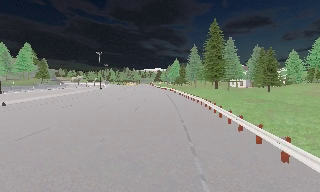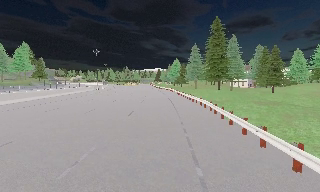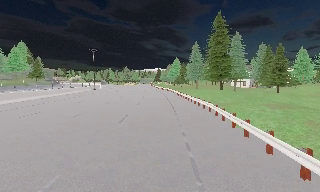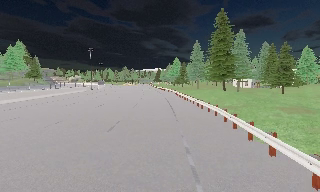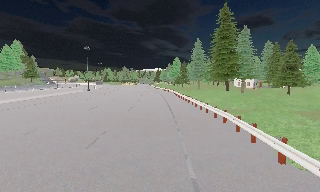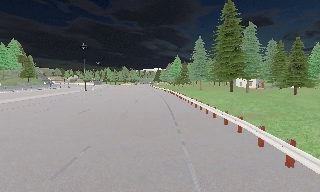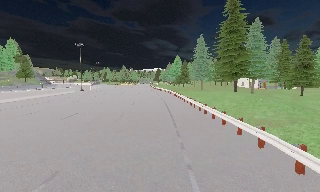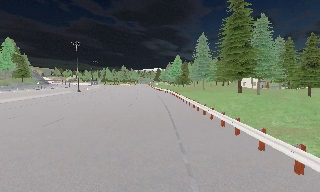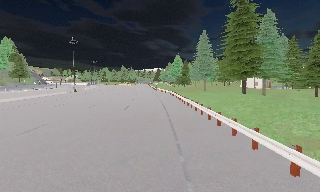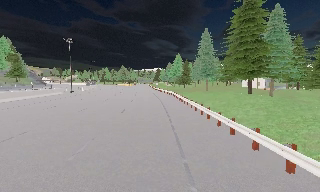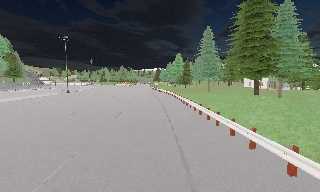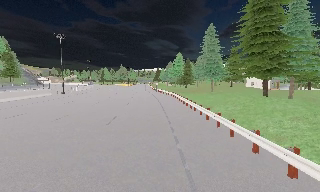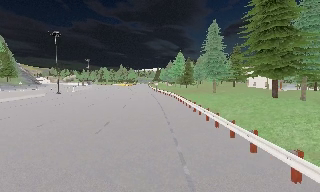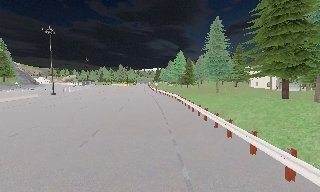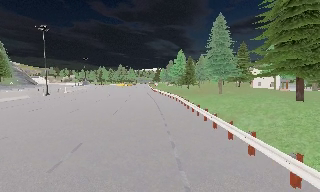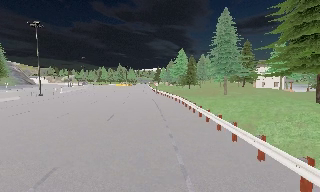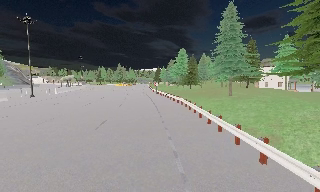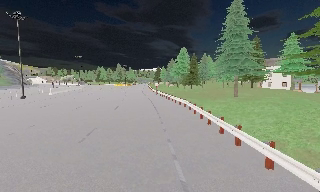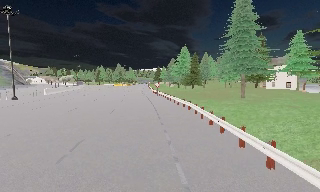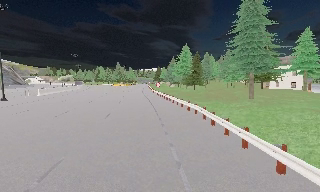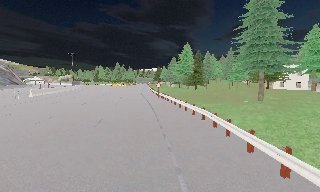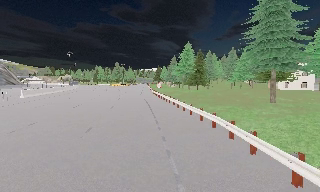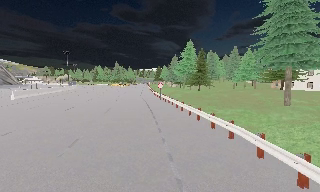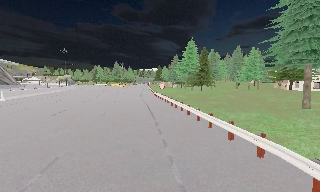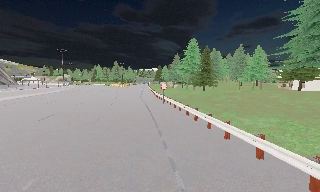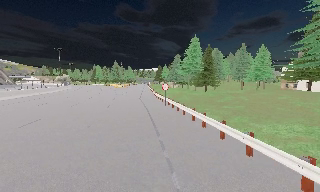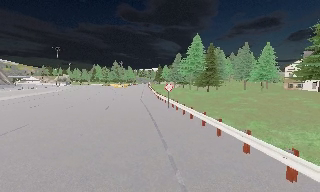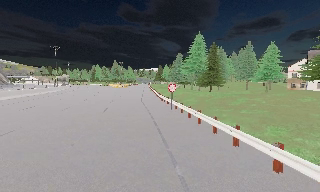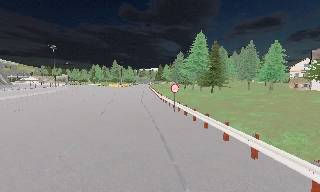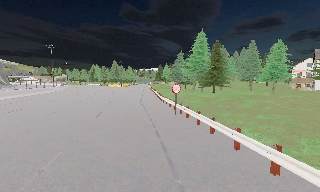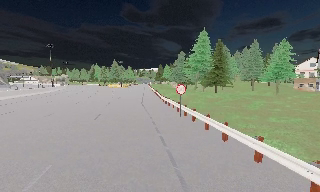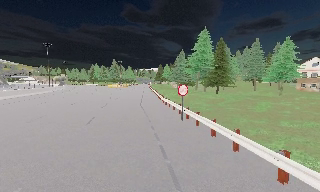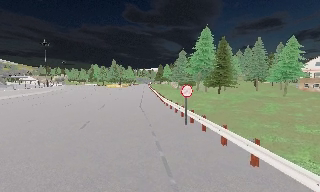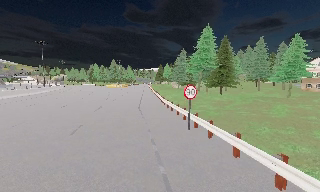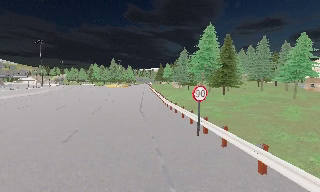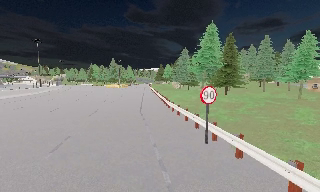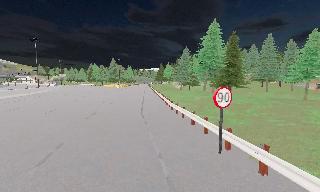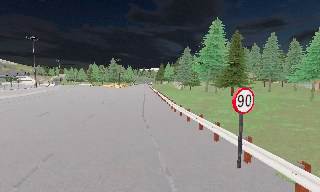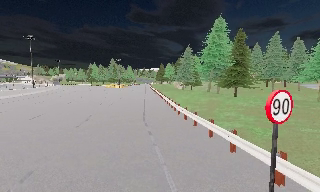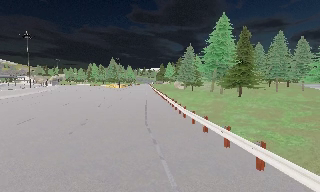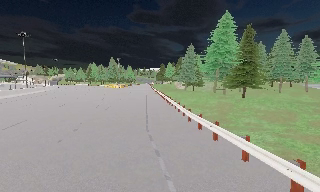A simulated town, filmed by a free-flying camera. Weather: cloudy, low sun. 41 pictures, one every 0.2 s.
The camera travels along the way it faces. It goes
forward.
0.0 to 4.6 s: The camera travels forward, about 40 m, so what stands in front looms larger.
4.6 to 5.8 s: The camera travels forward, about 7 m, so what stands in front looms larger. It loses speed.
5.8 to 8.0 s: The camera travels forward, about 11 m, so what stands in front looms larger.
The film runs forward here.
